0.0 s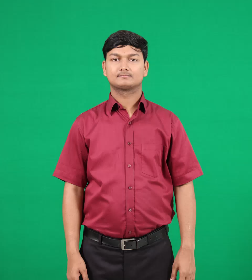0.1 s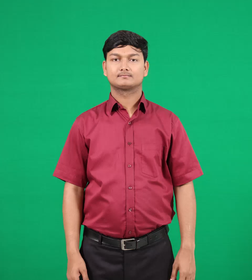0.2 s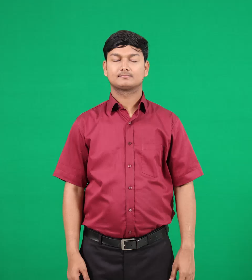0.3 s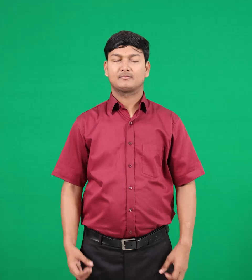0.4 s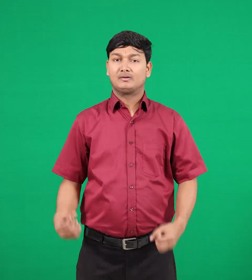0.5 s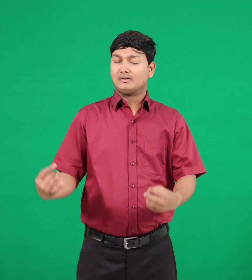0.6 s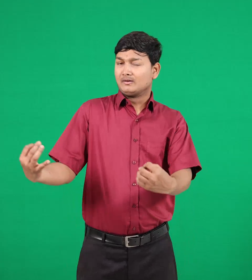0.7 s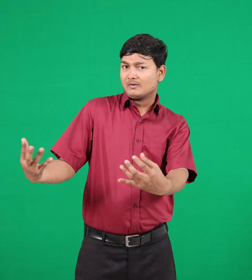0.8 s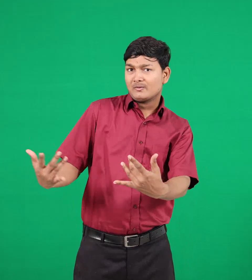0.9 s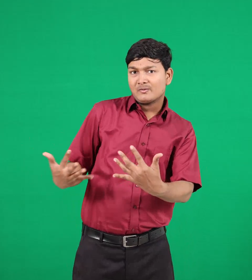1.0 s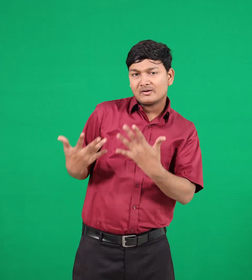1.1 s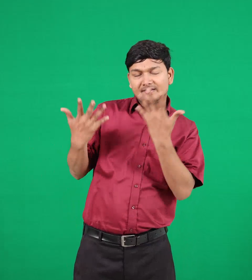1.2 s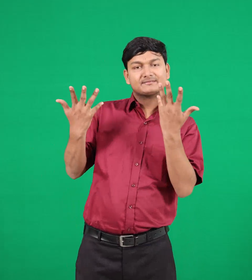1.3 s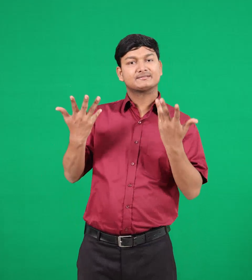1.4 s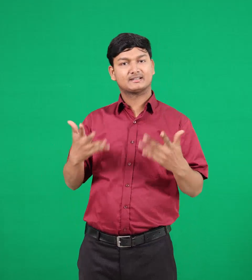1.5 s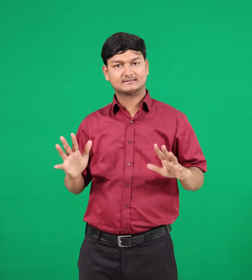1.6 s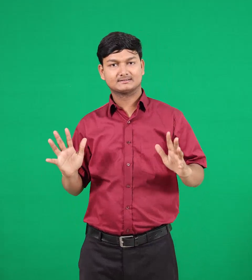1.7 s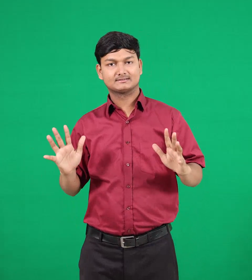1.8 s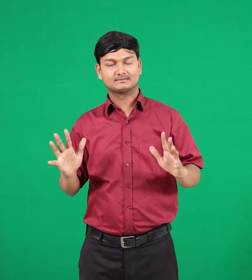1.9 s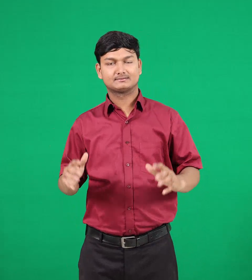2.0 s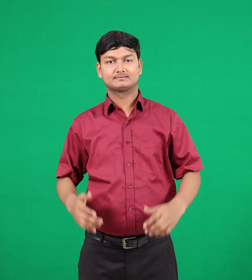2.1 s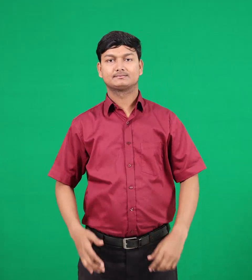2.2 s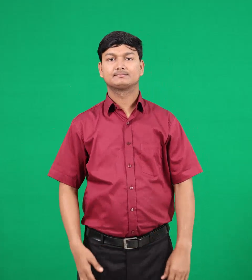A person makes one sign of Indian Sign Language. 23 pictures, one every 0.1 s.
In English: inspired
